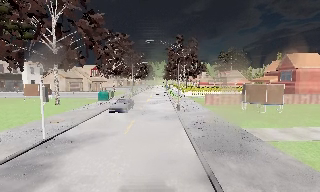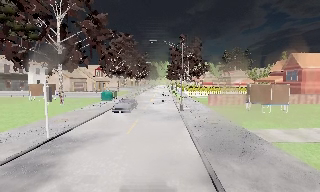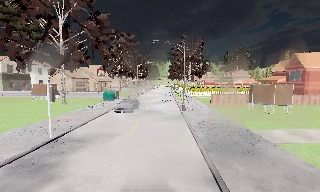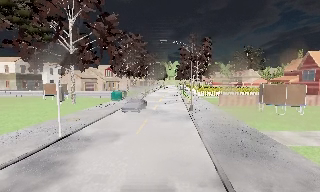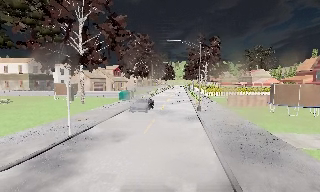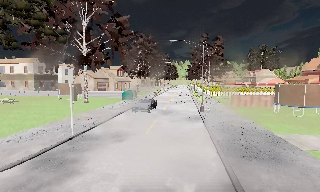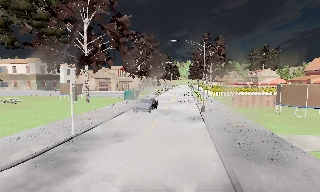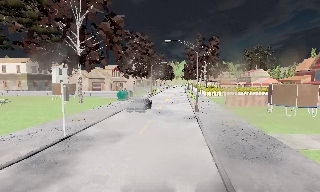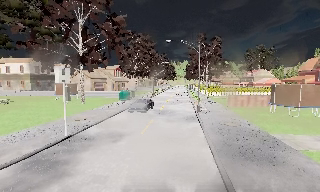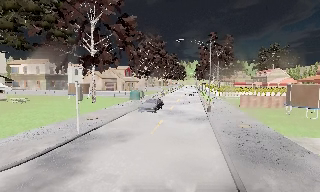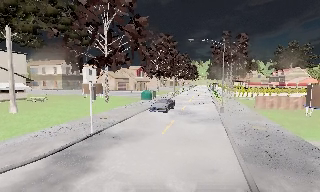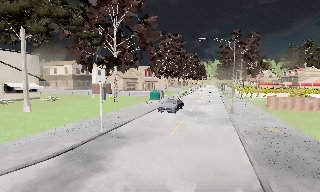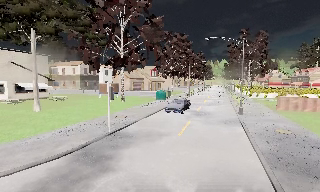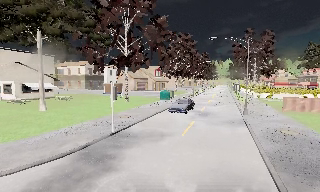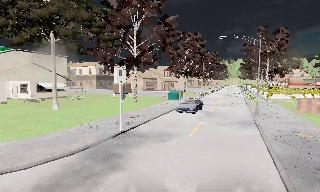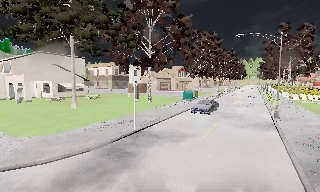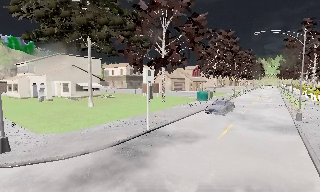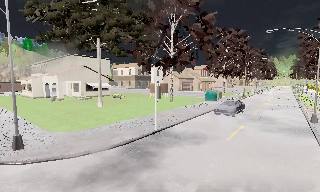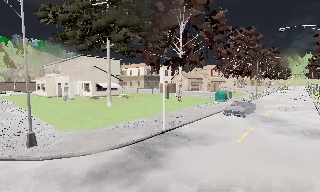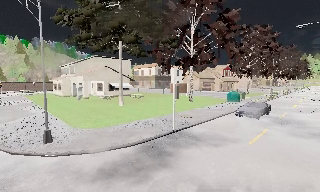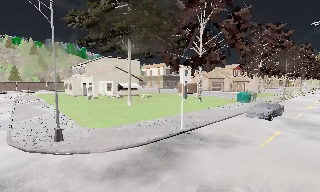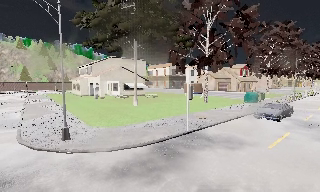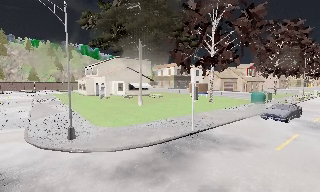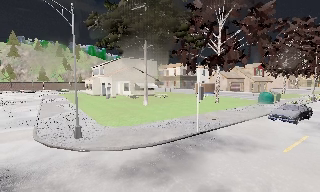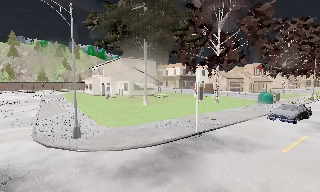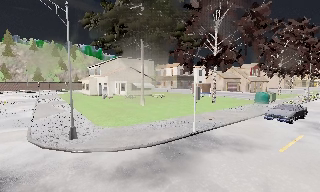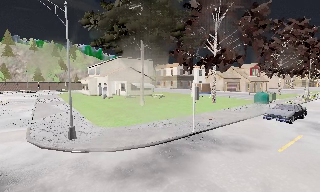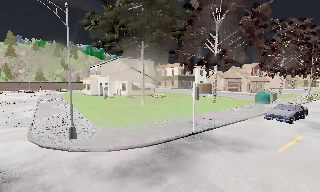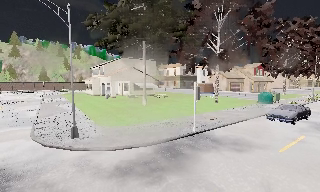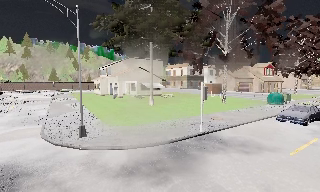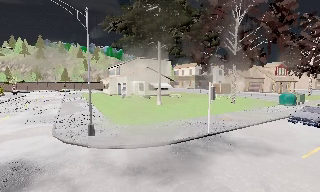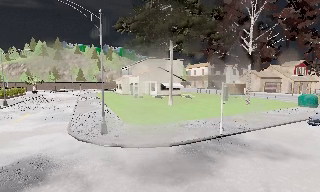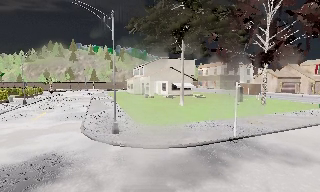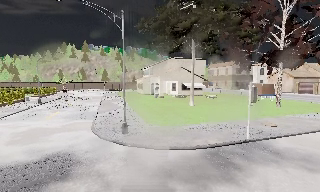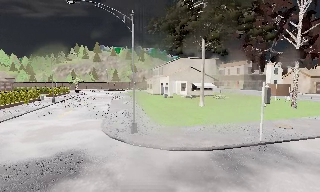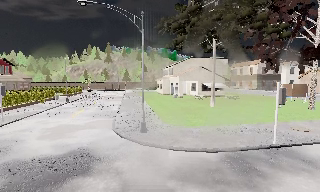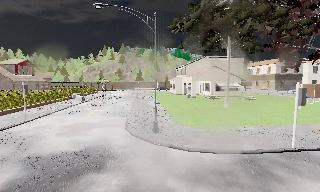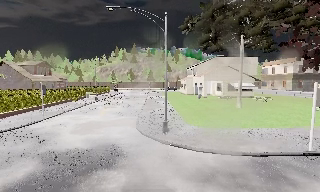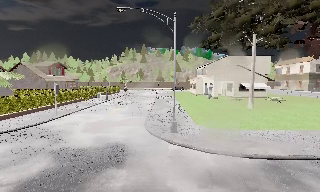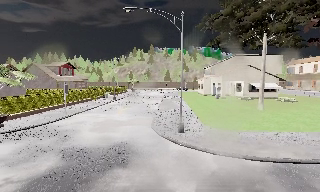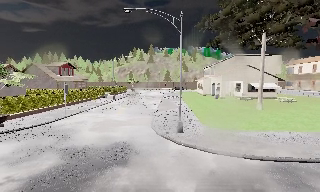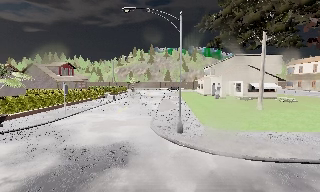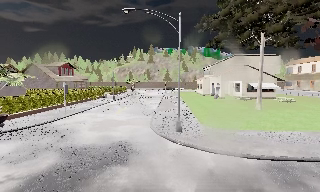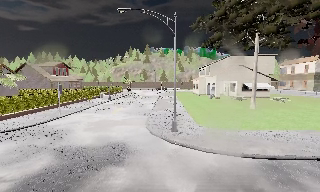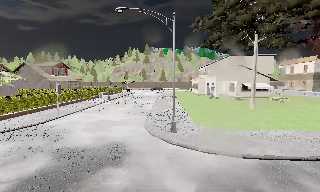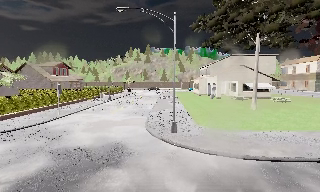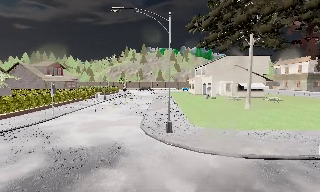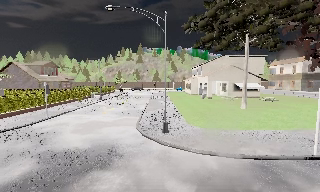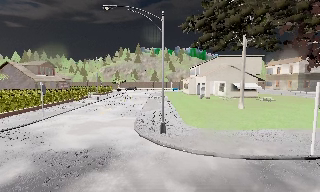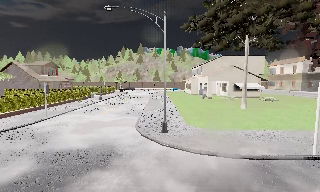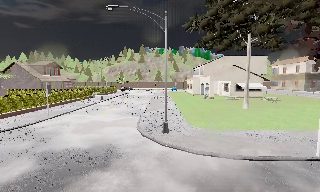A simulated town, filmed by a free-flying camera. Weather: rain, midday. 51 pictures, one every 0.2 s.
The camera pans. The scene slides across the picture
to the right.
The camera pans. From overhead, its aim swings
counterclockwise.
0.0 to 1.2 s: The camera shifts only a little, or ends up much as it began.
1.2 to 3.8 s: The camera pans to its left, which is counterclockwise from overhead, by about 35 degrees.
3.8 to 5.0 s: The camera shifts only a little, or ends up much as it began.
5.0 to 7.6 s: The scene slides to the right, as the camera pans about 35 degrees to its left. It travels to its right, about 0.5 m.
7.6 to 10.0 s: The camera shifts only a little, or ends up much as it began.
The film runs forward here.
